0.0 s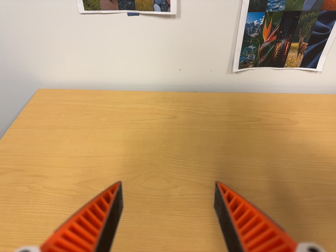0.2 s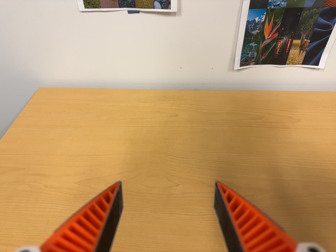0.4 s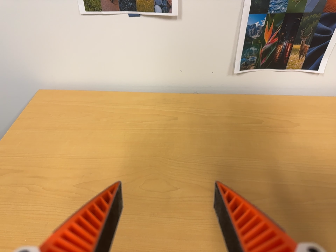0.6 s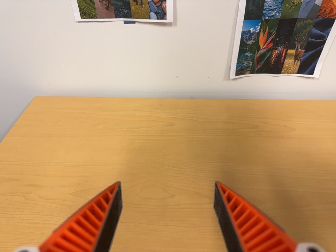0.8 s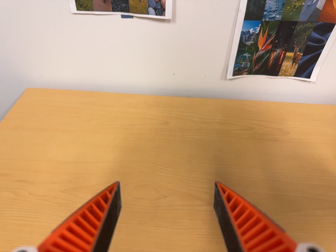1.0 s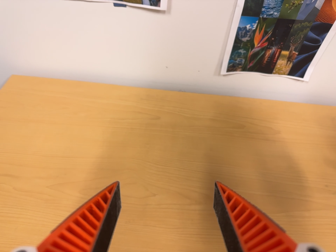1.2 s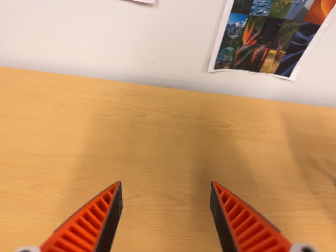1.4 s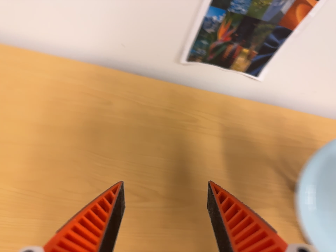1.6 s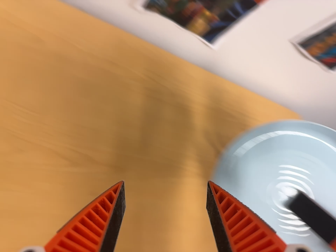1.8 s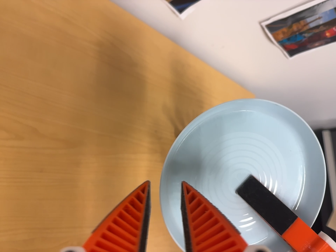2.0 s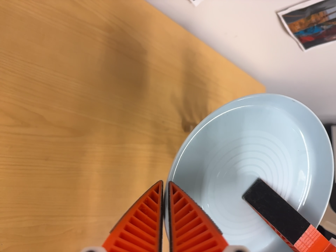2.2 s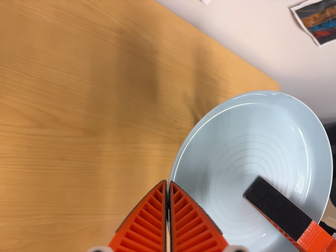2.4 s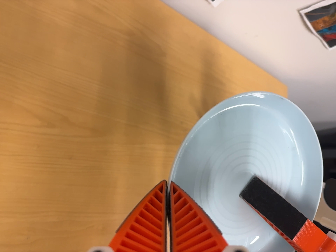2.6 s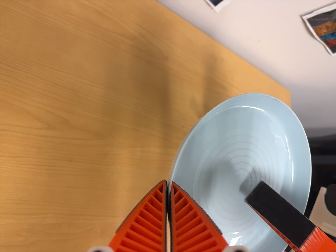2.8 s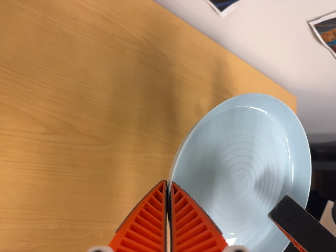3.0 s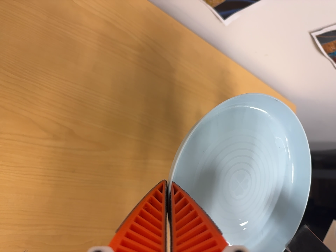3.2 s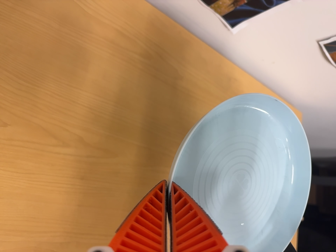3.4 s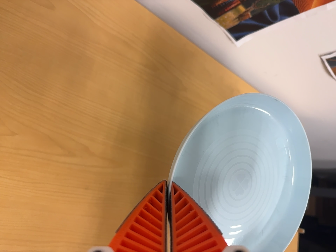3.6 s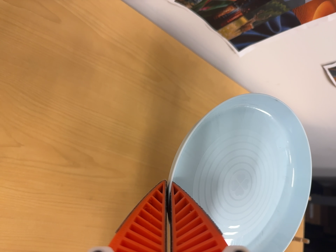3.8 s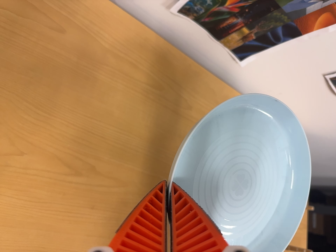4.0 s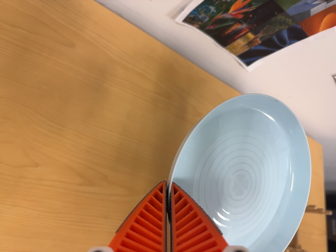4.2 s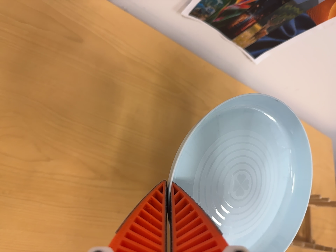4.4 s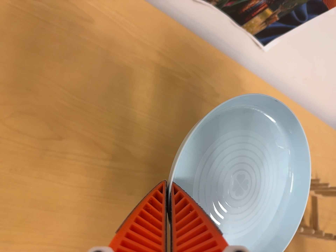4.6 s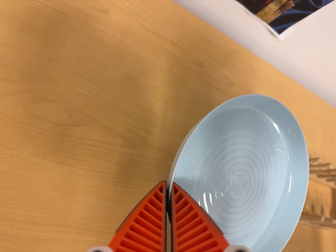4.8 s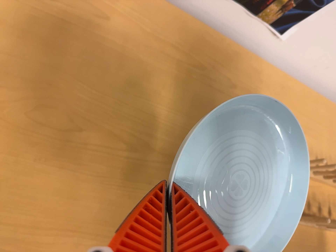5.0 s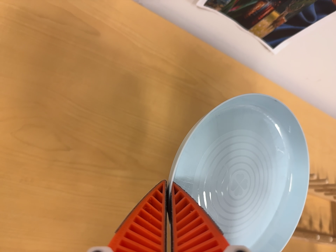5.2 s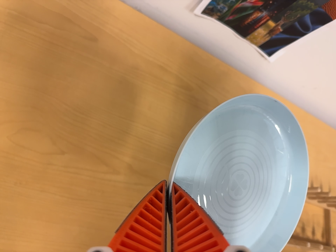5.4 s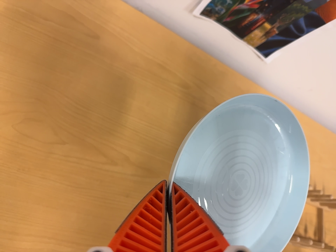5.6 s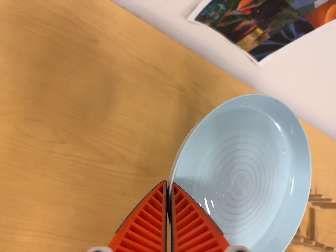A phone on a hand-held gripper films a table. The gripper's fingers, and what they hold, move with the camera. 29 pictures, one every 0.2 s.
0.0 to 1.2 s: The camera travels toward the top of its view, about 7 cm.
1.2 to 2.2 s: The camera swings to its right by about 30 degrees, and the scene slides to the left. It travels toward the top of its view, forward and to its left, about 12 cm. Its aim tips toward the bottom of its view by about 30 degrees, and the scene shifts upward. It rolls about its line of sight by about 20 degrees, and the scene rotates clockwise.
2.2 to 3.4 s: The camera shifts only a little, or ends up much as it began.
3.4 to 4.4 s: The camera travels toward the bottom of its view, about 5 cm.
4.4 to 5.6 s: The camera travels backward and to its right, about 6 cm, so what stands in front gets smaller.
The film runs backward here.
